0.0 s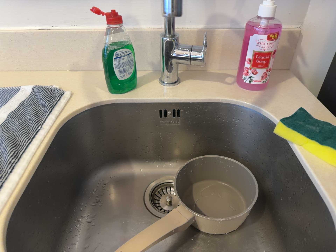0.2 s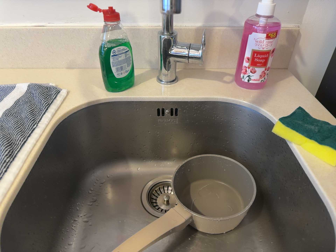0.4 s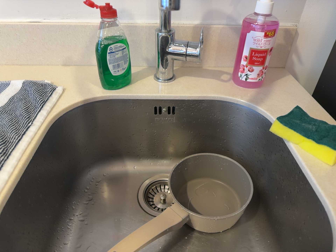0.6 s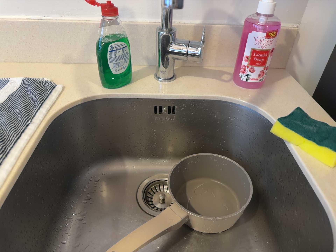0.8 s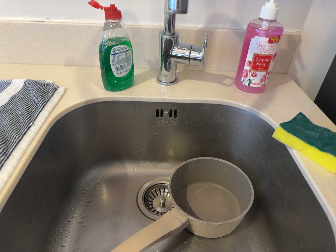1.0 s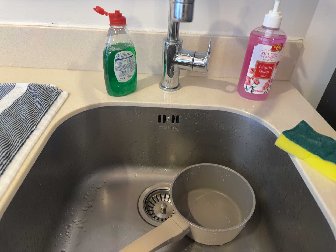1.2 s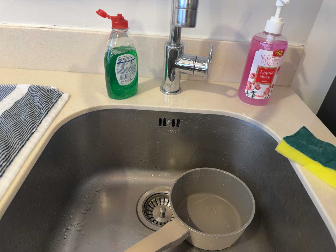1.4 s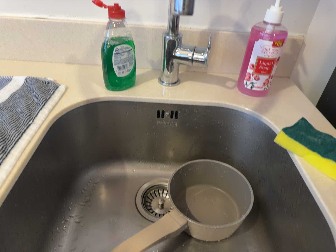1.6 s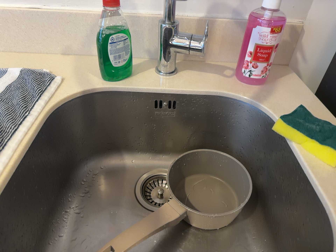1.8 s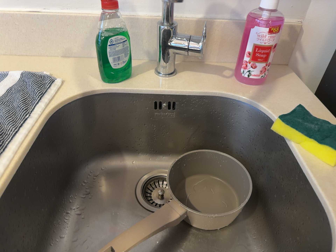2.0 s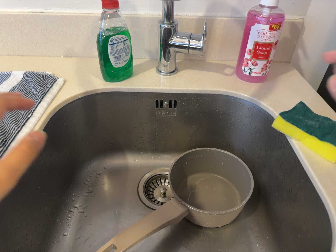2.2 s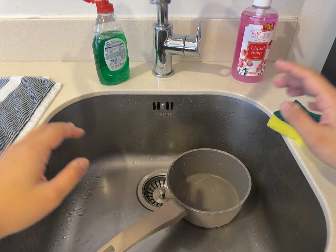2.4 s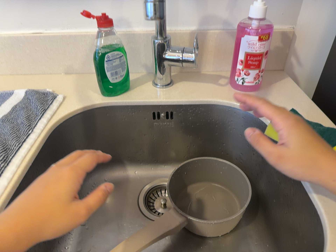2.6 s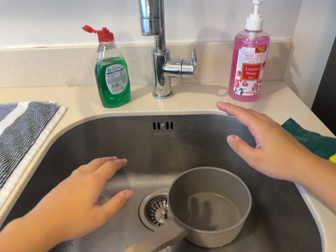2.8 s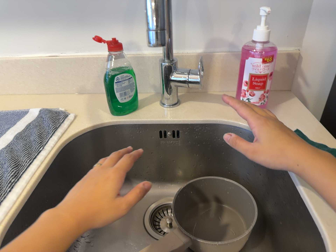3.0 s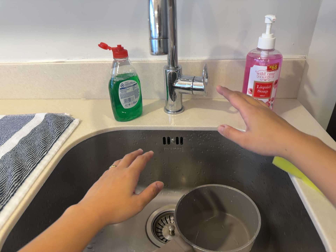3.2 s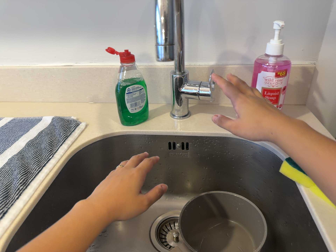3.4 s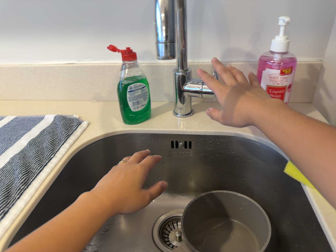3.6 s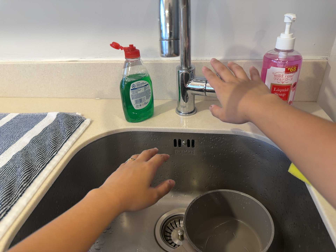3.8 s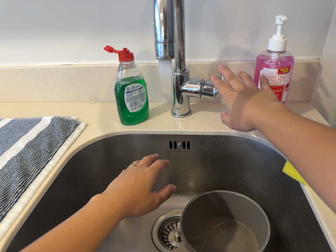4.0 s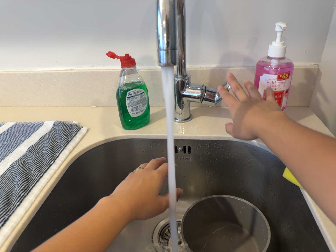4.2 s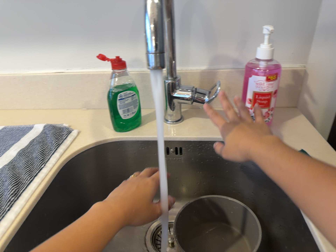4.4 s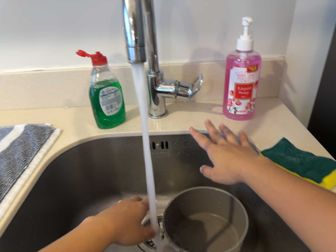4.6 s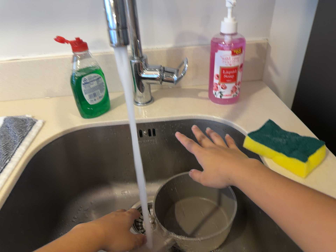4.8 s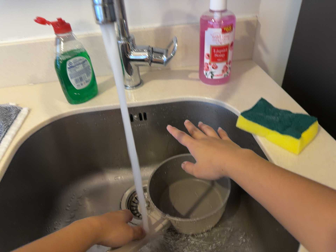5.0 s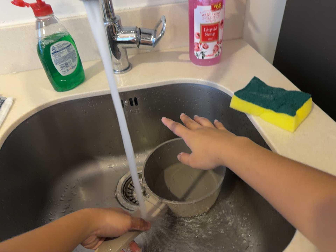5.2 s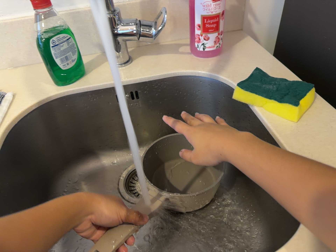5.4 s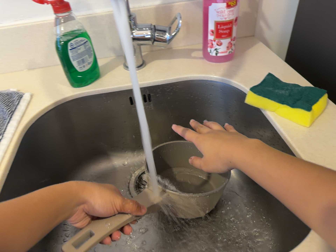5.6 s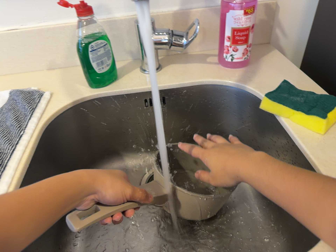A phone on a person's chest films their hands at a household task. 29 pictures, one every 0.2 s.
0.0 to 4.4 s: The camera travels to its right, about 5 cm.
4.4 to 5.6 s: The camera's aim tips toward the bottom of its view by about 10 degrees, and the scene shifts upward.
The film runs forward here.
